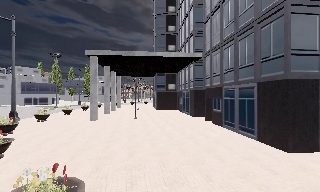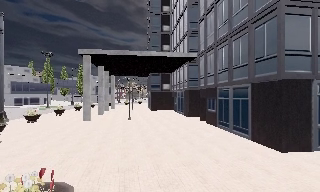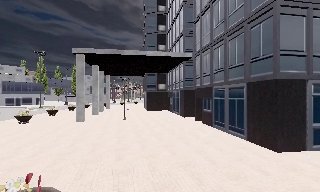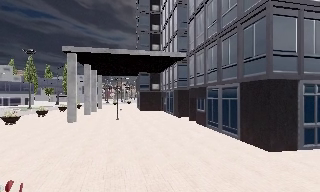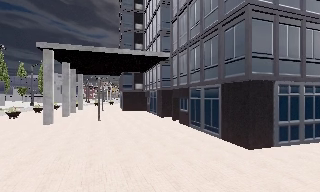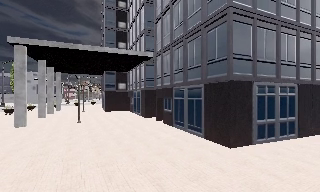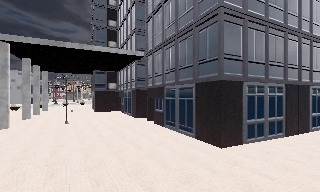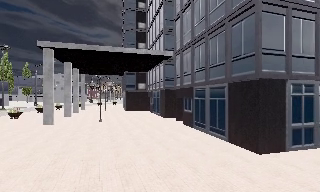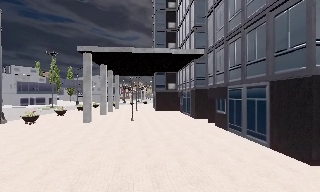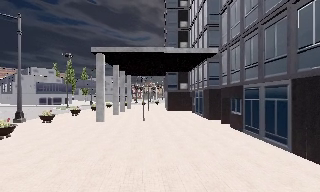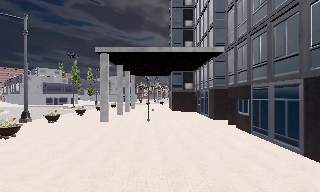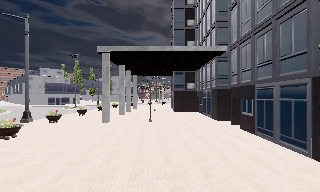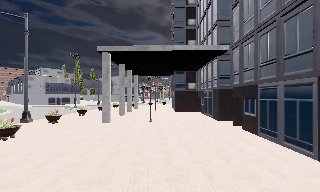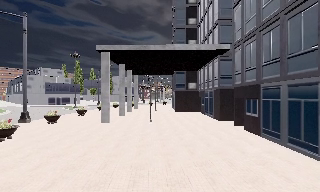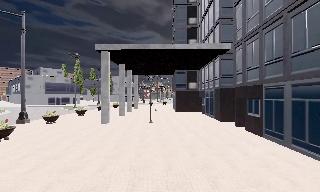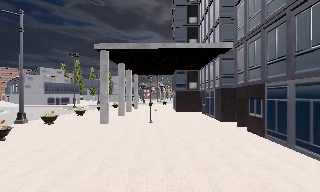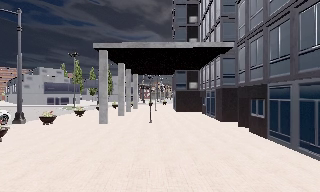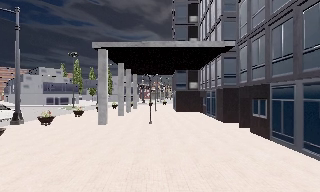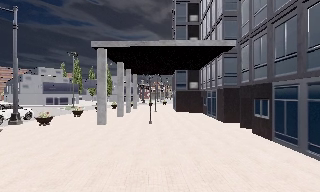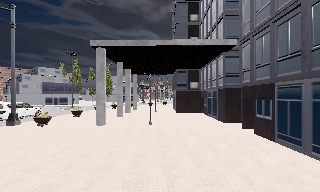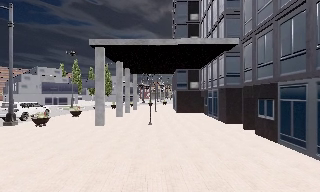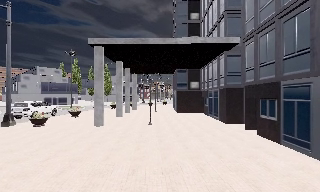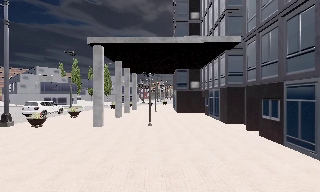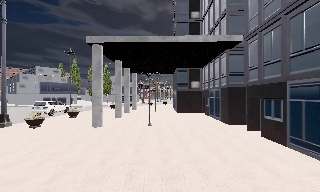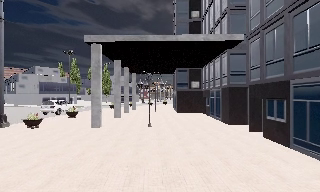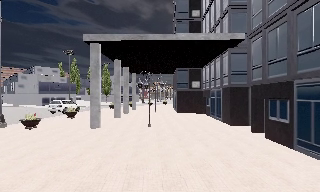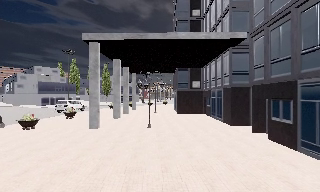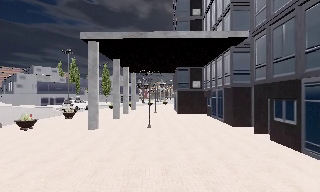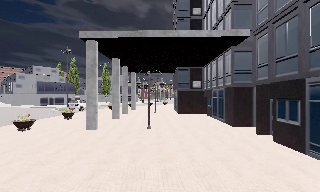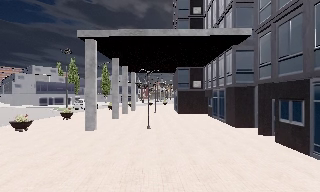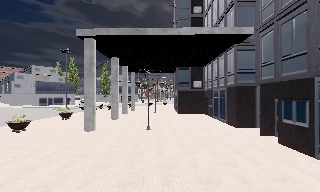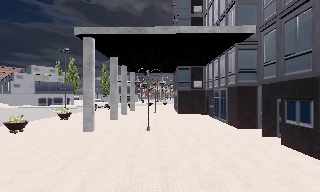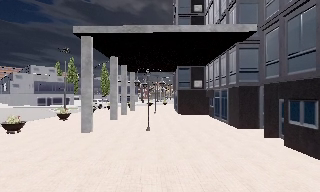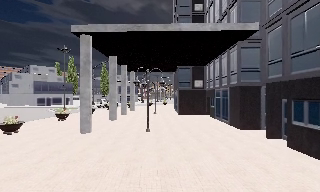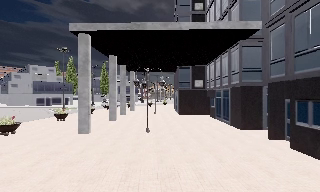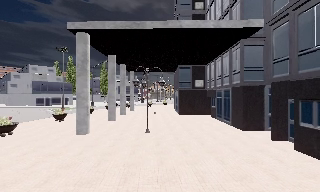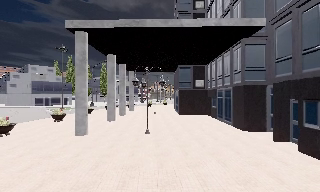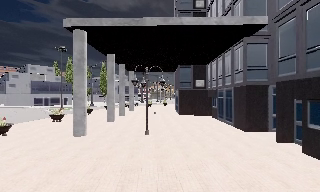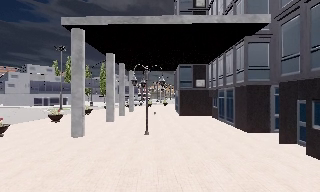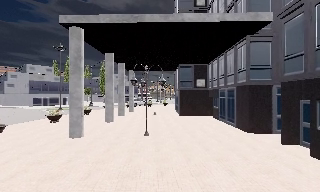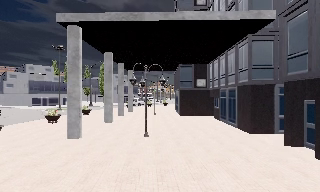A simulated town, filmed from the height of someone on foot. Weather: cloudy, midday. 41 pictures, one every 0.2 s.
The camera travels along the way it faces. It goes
forward.
0.0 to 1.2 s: The camera pans to its right, which is clockwise from overhead, by about 20 degrees. It travels forward, about 1 m, so what stands in front looms larger.
1.2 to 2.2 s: The camera pans to its left, which is counterclockwise from overhead, by about 25 degrees. It travels forward, about 1 m, so what stands in front looms larger.
2.2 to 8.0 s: The camera travels forward, about 6 m, so what stands in front looms larger.
The film runs forward here.
